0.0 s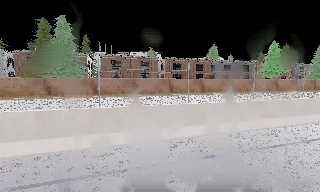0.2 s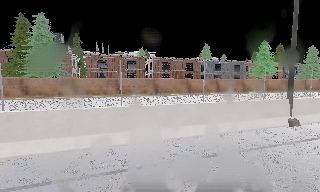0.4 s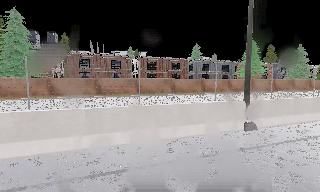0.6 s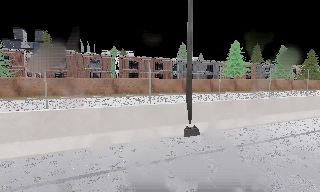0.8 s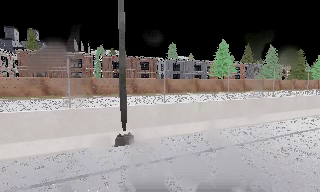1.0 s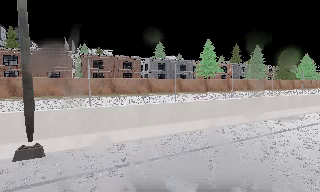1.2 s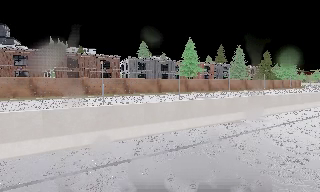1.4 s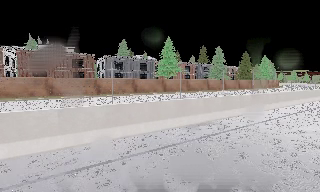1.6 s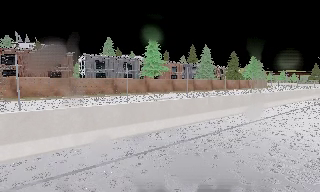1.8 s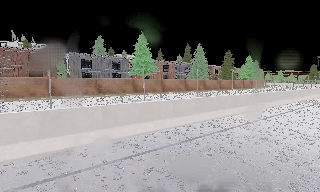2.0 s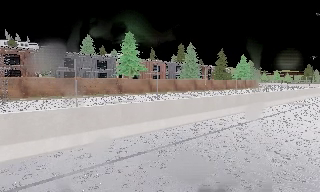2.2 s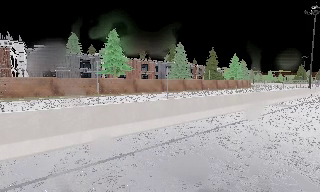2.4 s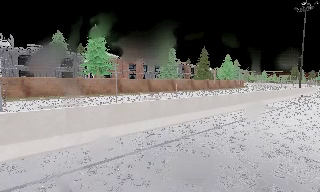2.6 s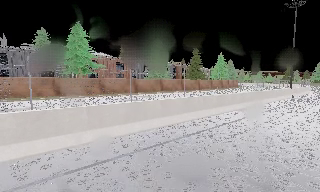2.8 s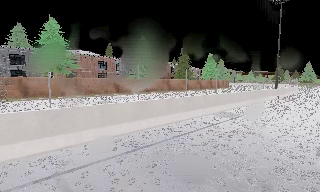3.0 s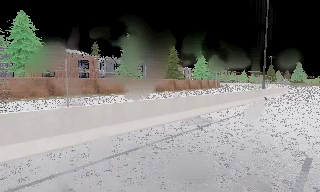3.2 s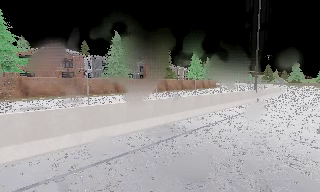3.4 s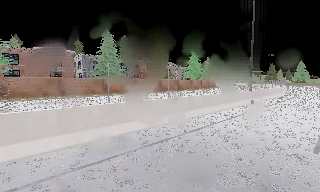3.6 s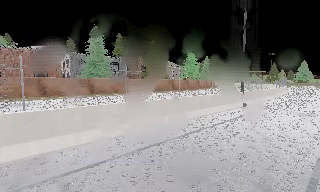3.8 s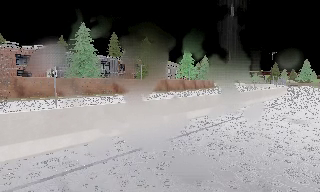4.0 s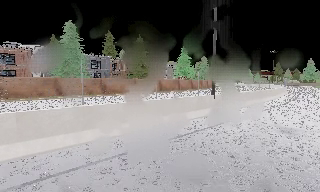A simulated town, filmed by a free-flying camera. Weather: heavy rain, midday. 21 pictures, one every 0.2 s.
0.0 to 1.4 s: The camera swings to its right by about 15 degrees, and the scene slides to the left. It travels to its right, about 16 m, so close, fixed things drift to the left.
1.4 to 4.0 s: The camera travels to its right and forward, about 30 m, so close, fixed things drift to the left.
The film runs forward here.
